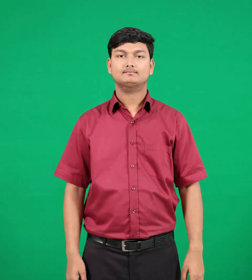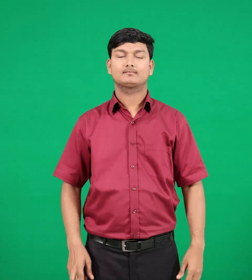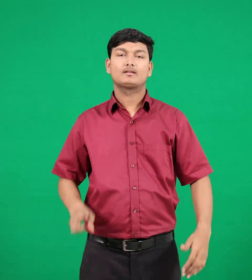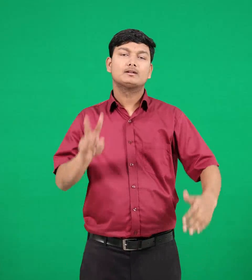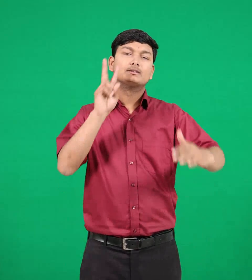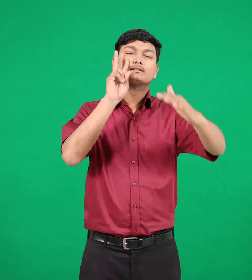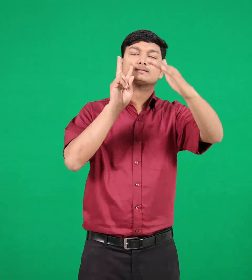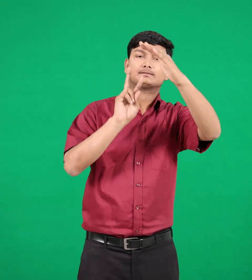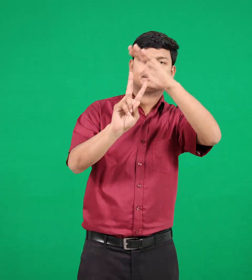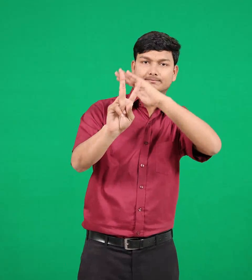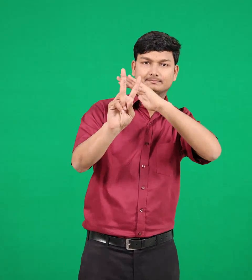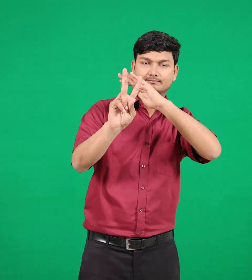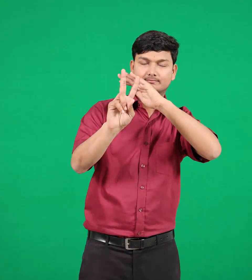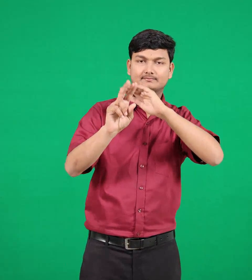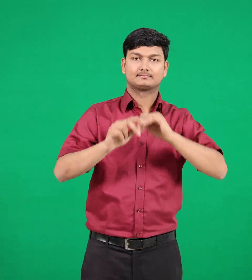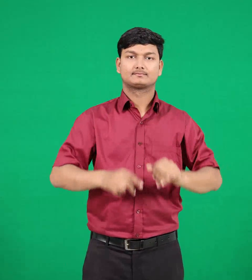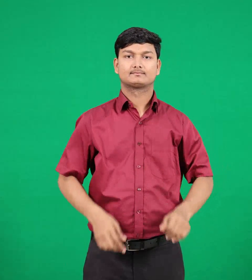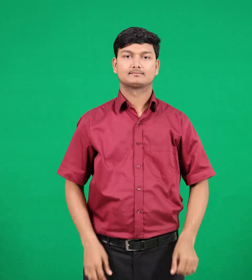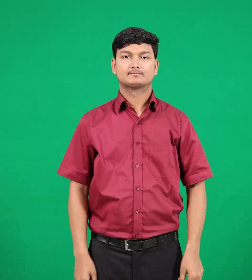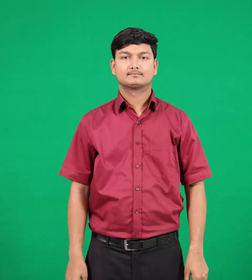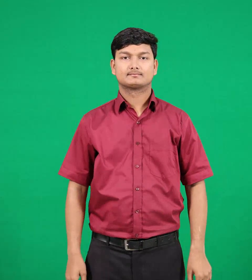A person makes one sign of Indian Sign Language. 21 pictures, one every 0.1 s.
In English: vision
